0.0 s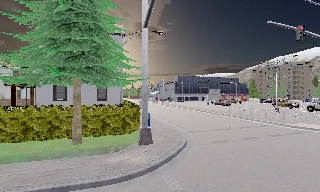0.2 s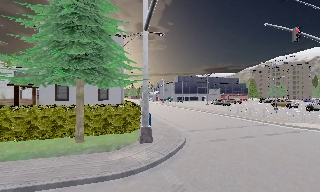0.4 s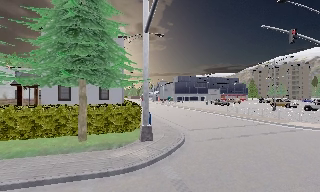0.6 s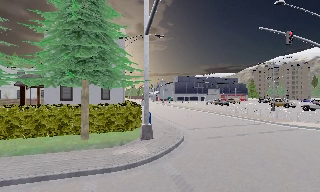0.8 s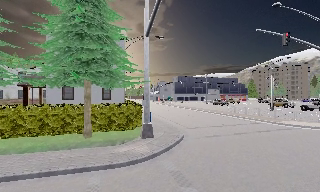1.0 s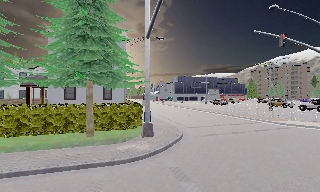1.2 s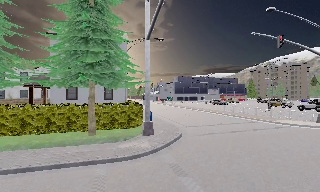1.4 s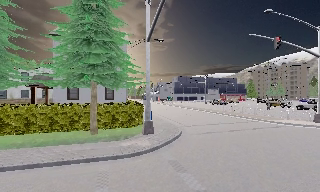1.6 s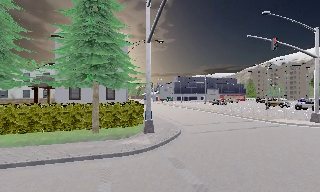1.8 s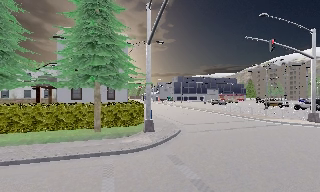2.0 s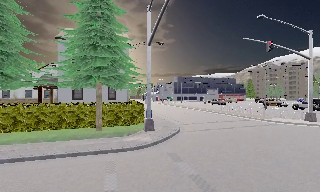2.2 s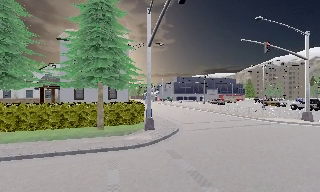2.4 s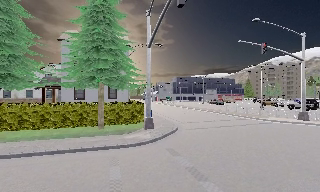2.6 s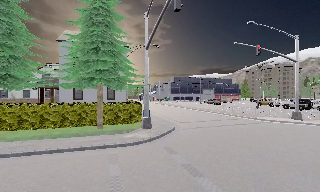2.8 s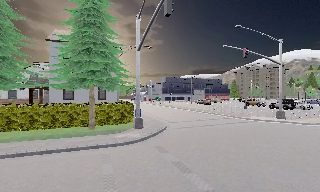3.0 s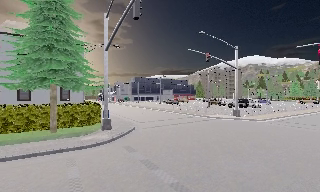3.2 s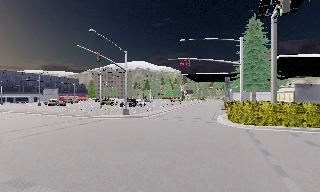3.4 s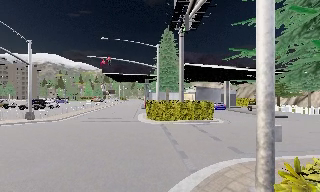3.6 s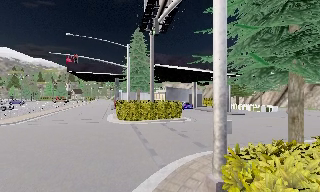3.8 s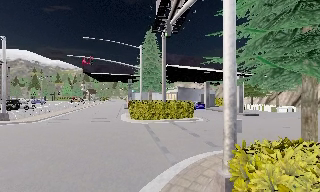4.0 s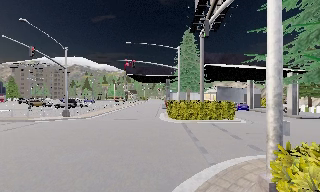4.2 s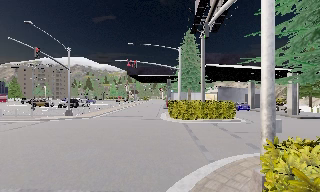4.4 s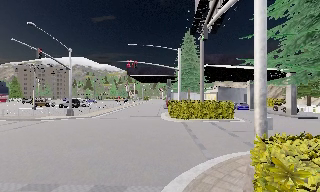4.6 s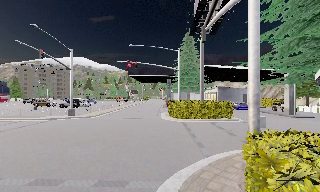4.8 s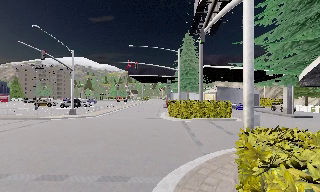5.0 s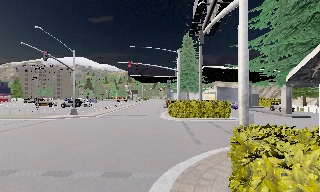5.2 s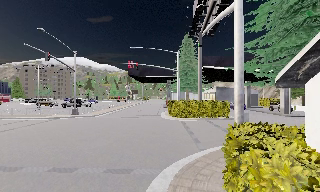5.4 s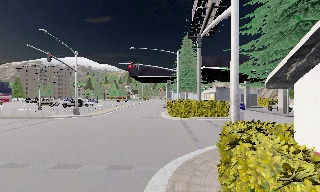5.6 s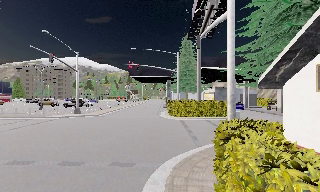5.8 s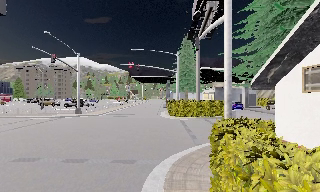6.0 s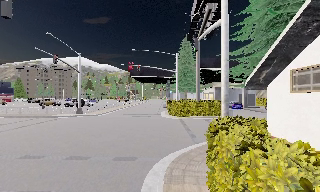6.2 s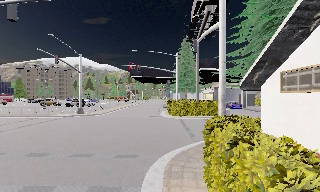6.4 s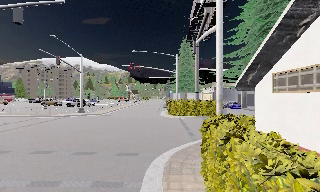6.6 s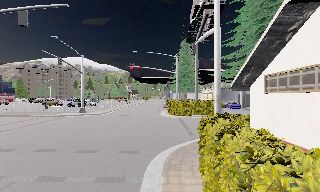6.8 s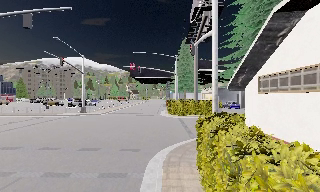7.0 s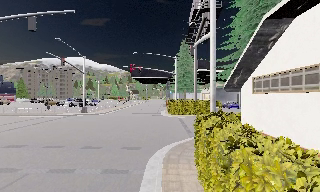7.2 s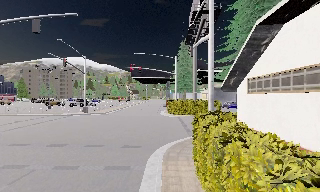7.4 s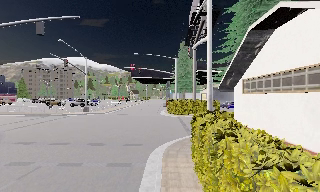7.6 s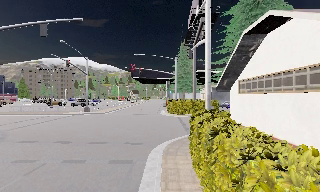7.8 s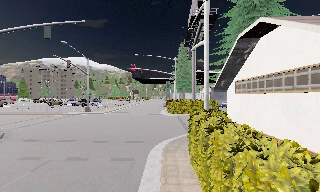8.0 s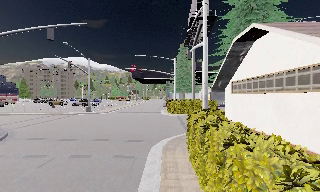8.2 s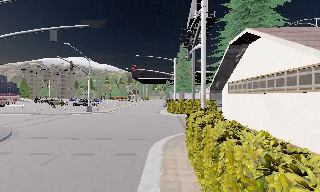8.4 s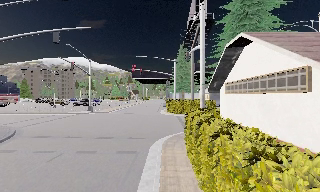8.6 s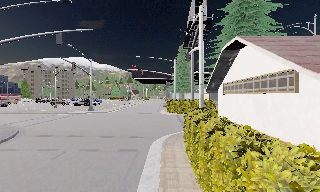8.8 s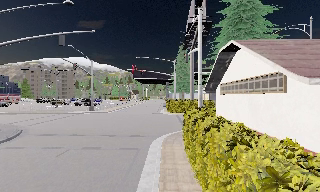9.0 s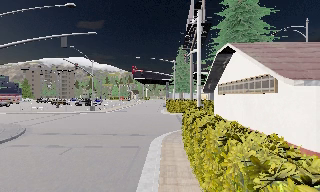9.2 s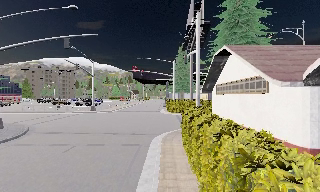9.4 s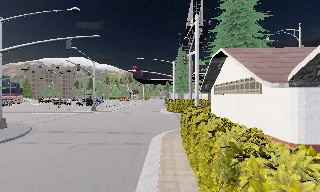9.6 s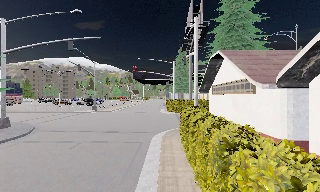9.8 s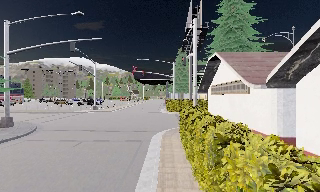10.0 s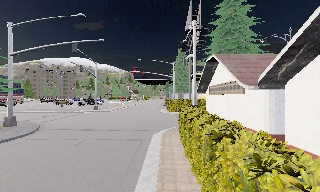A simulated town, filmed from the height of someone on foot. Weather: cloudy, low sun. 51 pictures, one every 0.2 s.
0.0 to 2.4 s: The camera travels backward, about 3.5 m, so what stands in front gets smaller.
2.4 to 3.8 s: The camera swings to its right by about 85 degrees, and the scene slides to the left. It travels backward, about 2 m.
3.8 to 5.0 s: The camera pans to its left, which is counterclockwise from overhead, by about 15 degrees. It travels backward, about 1.5 m, so what stands in front gets smaller.
5.0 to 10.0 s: The camera travels backward, about 7 m, so what stands in front gets smaller.
The film runs backward here.
